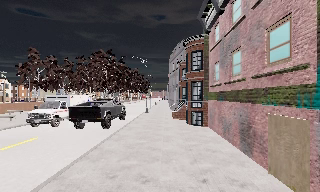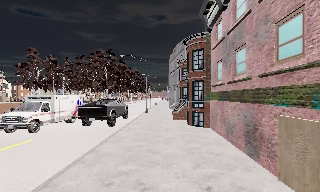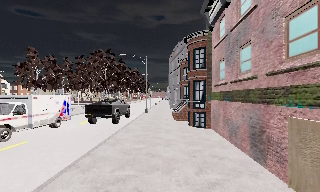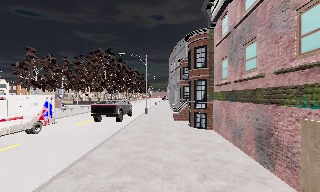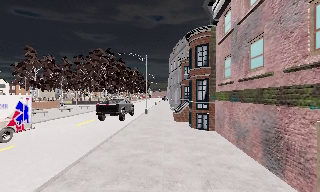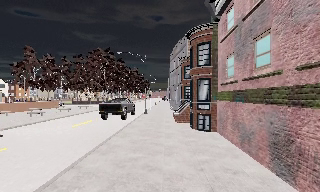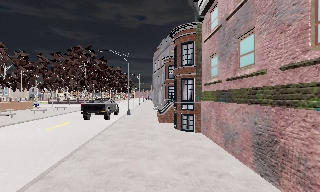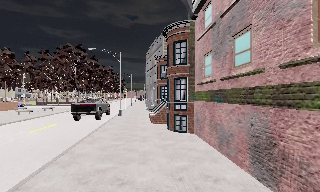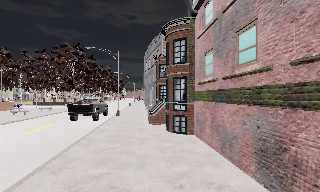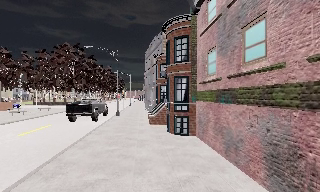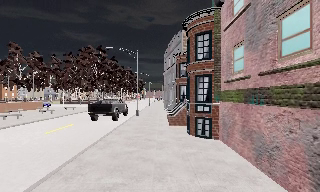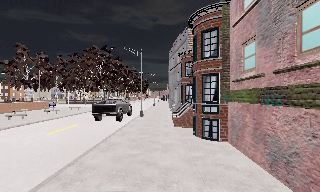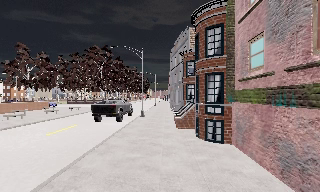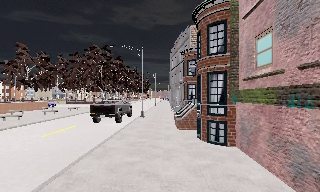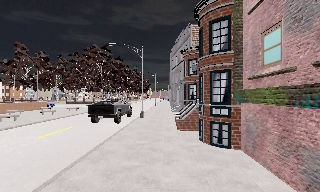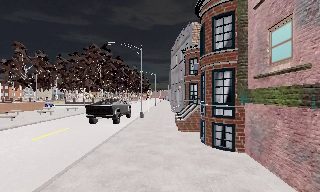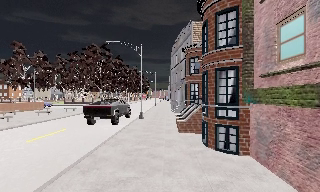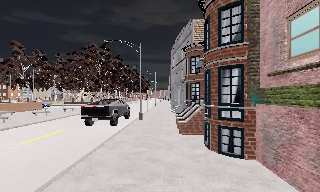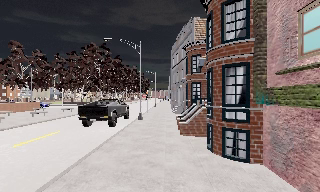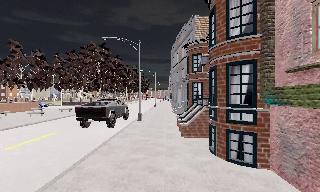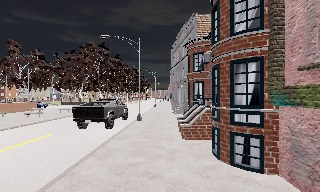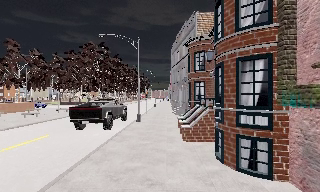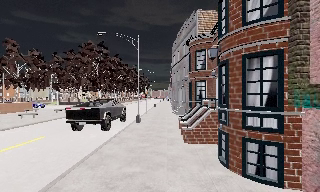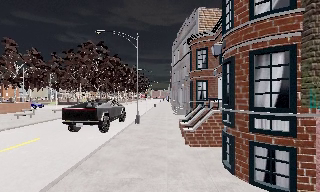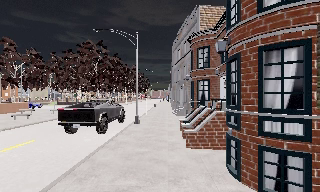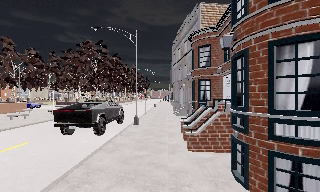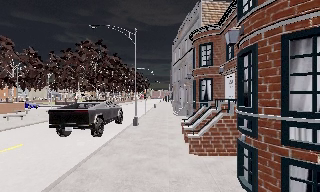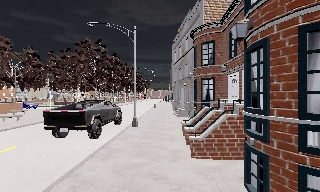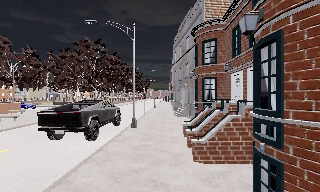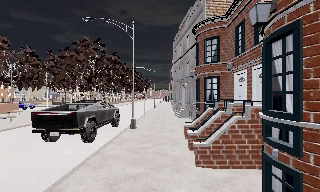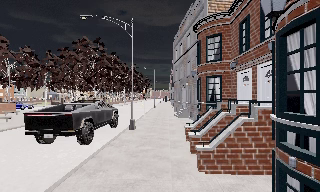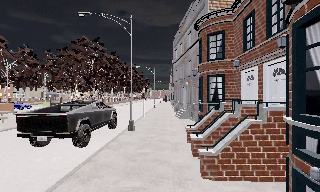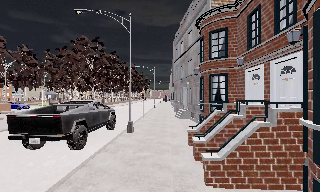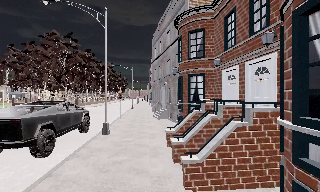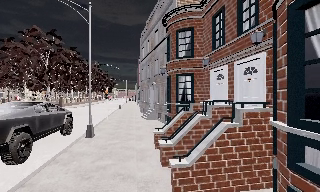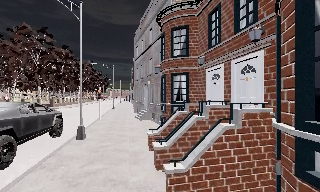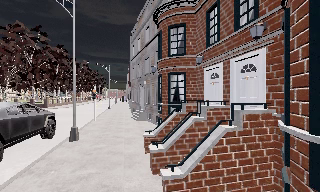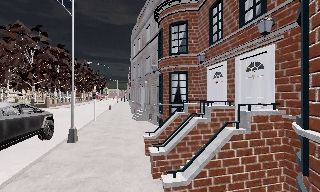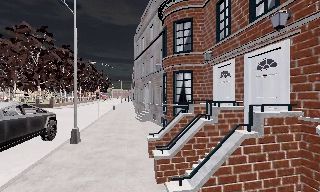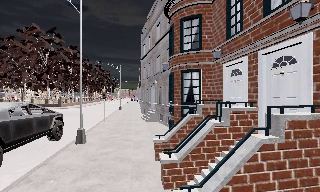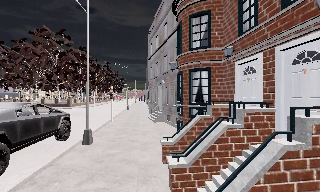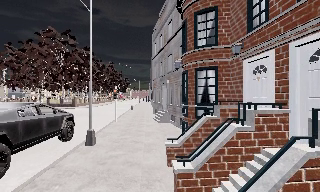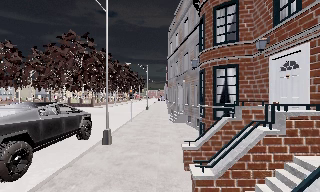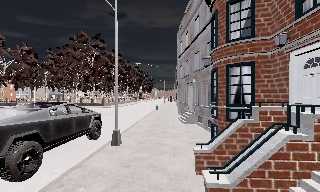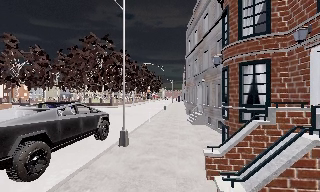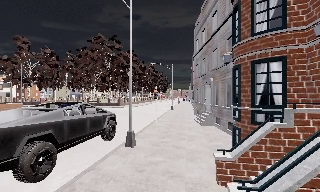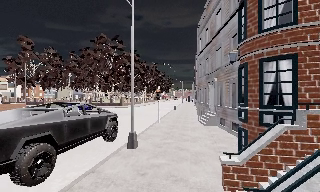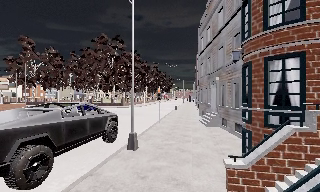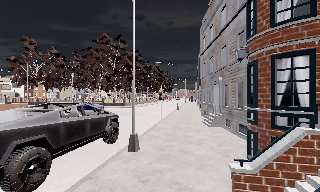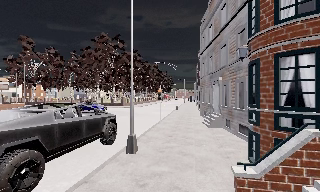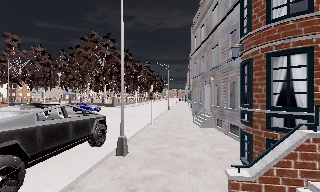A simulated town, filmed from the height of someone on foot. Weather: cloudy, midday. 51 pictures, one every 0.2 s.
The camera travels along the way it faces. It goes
forward.
0.0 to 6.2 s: The camera travels forward, about 11 m, so what stands in front looms larger.
6.2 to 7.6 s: The scene slides to the left, as the camera pans about 15 degrees to its right. It travels forward, about 2 m, so what stands in front looms larger.
7.6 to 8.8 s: The camera pans to its left, which is counterclockwise from overhead, by about 20 degrees. It travels forward, about 1.5 m, so what stands in front looms larger.
8.8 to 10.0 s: The camera travels forward, about 1 m, so what stands in front looms larger.
The film runs forward here.
